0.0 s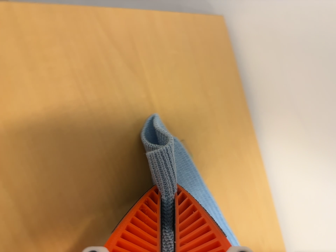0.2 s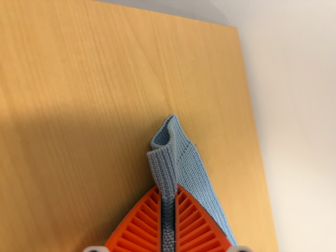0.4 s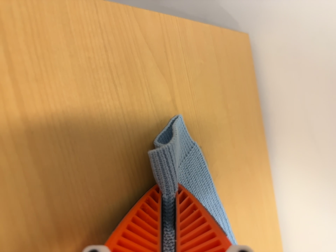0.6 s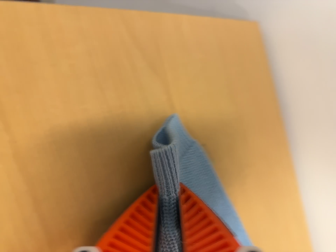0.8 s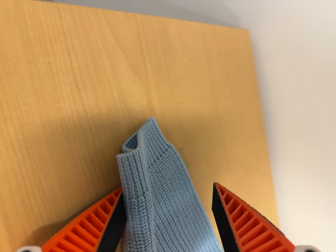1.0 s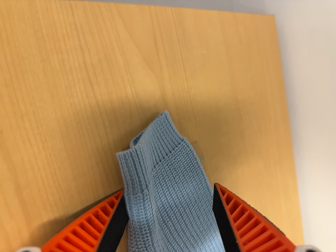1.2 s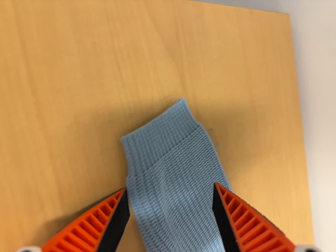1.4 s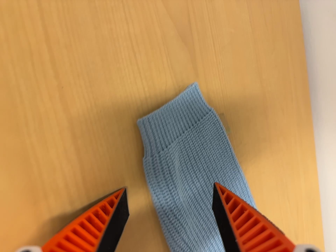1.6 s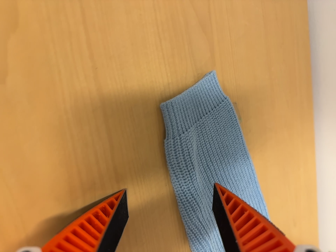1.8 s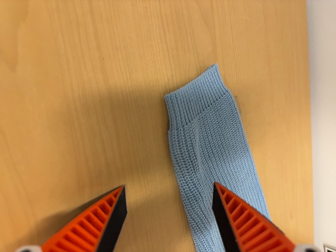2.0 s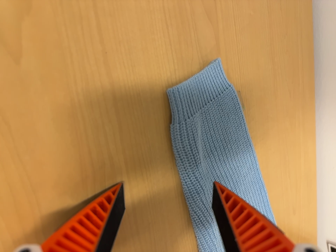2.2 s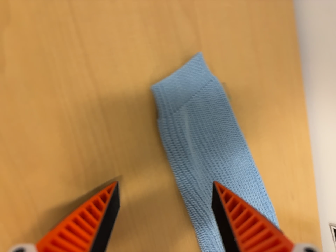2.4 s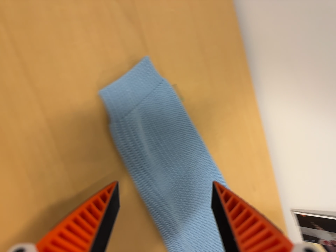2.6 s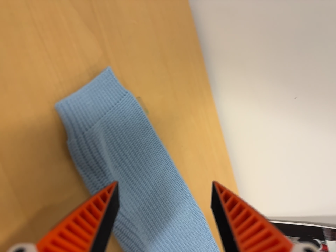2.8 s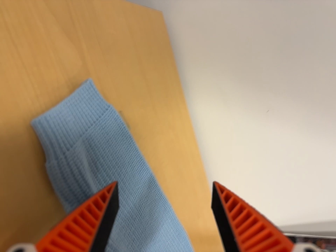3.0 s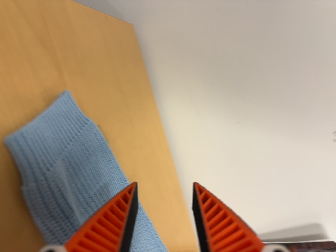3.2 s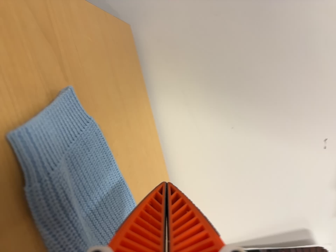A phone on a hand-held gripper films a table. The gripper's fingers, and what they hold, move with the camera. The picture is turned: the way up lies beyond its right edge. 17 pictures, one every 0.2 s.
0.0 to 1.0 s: The camera swings to its left by about 15 degrees, and the scene slides to the right. It travels to its right, about 4 cm. It rolls about its line of sight by about 10 degrees, and the scene rotates clockwise.
1.0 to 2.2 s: The camera travels toward the bottom of its view and backward, about 8 cm, so close, fixed things drift upward.
2.2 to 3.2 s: The scene slides to the left, as the camera pans about 40 degrees to its right. It travels to its left and forward, about 8 cm. Its aim tips toward the top of its view by about 15 degrees, and the scene shifts downward. It rolls about its line of sight by about 10 degrees, and the scene rotates counterclockwise.
The film runs backward here.
